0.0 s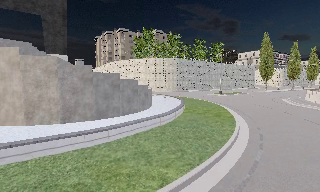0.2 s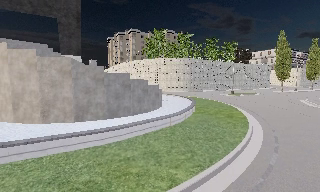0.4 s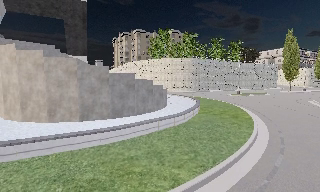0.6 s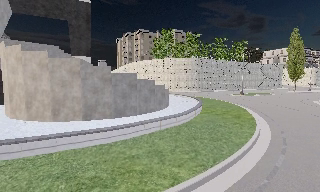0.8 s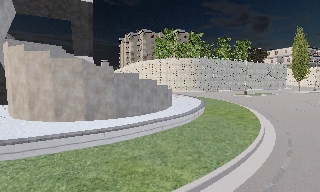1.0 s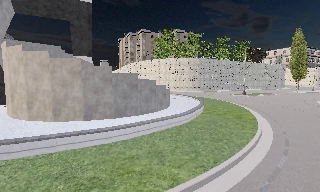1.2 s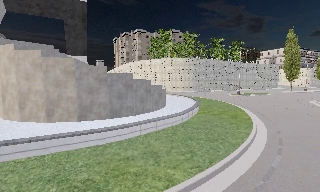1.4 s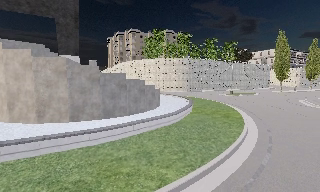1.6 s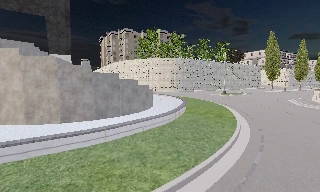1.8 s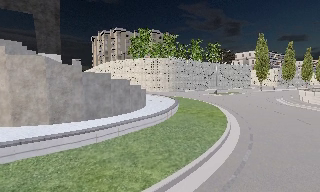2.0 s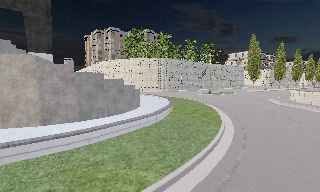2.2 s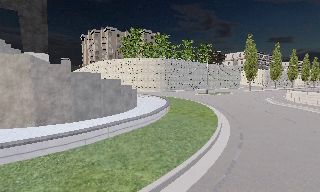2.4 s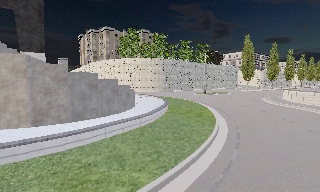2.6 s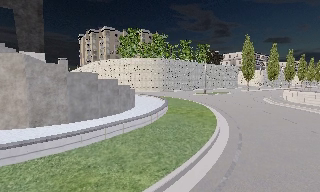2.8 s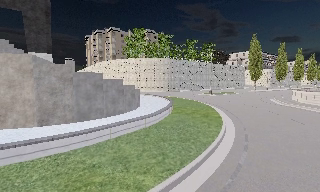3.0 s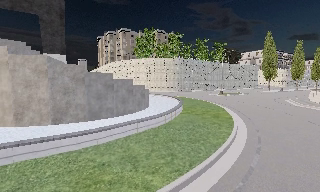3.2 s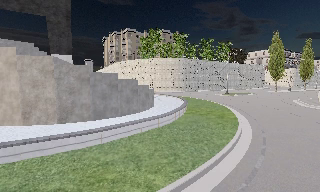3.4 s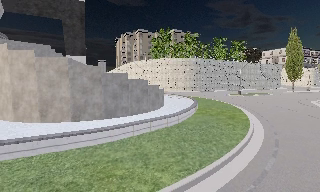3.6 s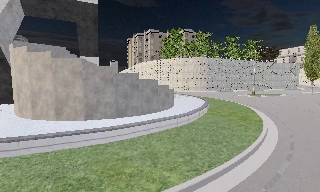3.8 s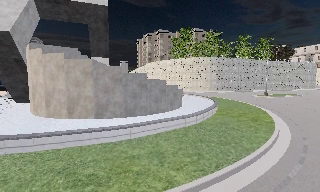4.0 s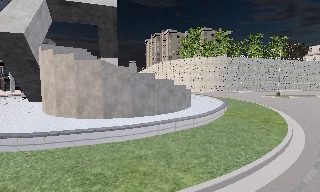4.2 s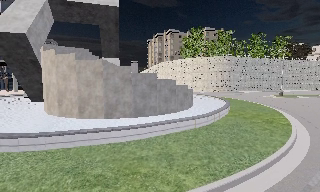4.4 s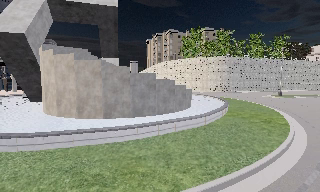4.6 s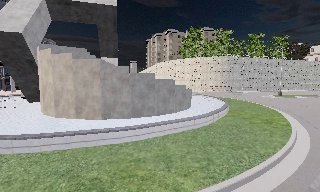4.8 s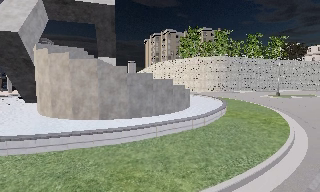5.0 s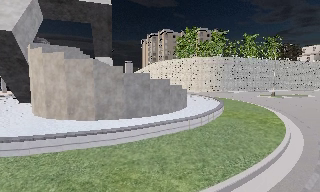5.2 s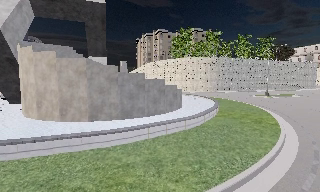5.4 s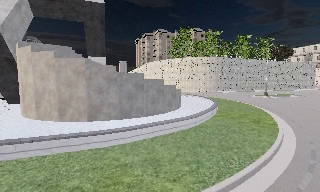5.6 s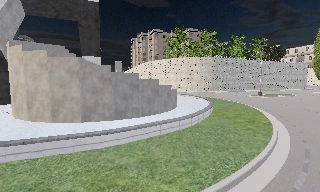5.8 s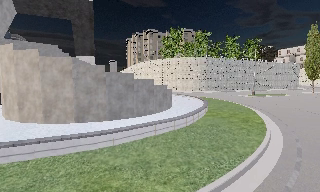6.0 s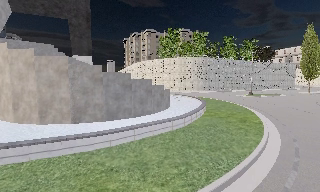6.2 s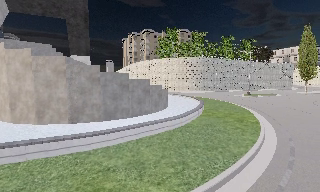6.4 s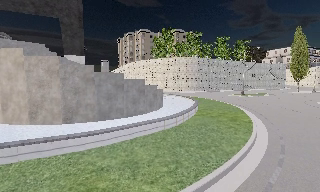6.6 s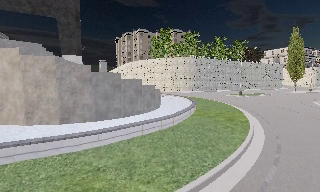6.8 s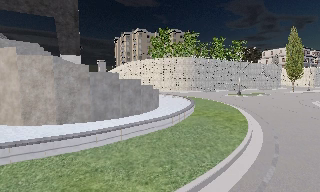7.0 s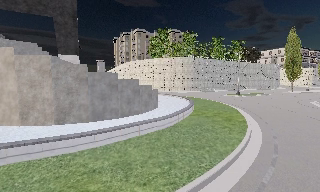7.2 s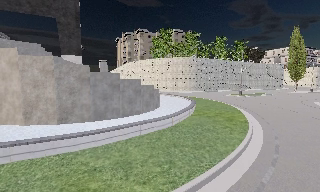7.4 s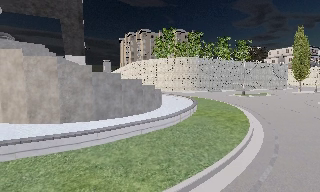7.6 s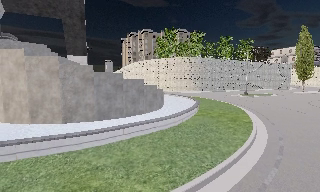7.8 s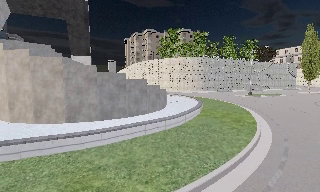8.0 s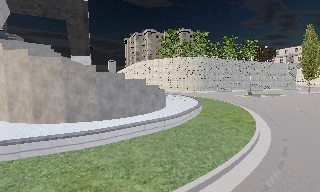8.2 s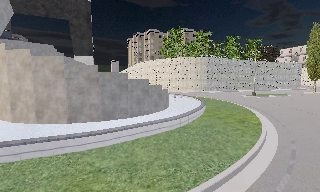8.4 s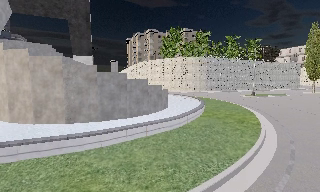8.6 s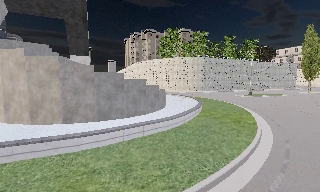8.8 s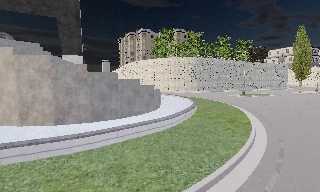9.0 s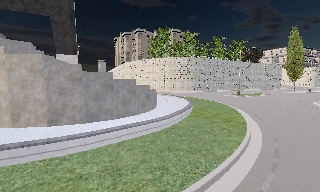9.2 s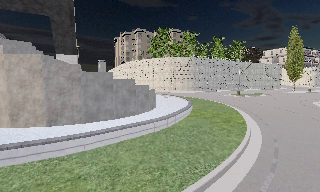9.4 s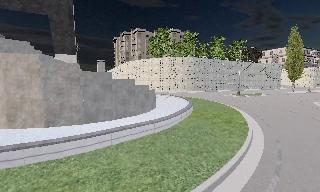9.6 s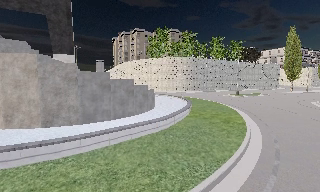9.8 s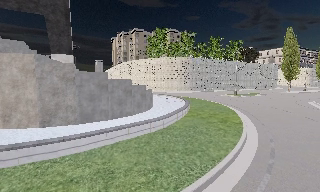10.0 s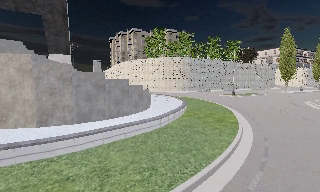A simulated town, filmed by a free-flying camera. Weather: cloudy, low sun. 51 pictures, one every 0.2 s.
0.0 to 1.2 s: The camera shifts only a little, or ends up much as it began.
1.2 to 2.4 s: The scene slides to the left, as the camera pans about 10 degrees to its right.
2.4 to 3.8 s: The camera swings to its left by about 20 degrees, and the scene slides to the right.
3.8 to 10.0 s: The camera travels forward and to its right, about 1.5 m, so what stands in front looms larger.
The film runs forward here.
